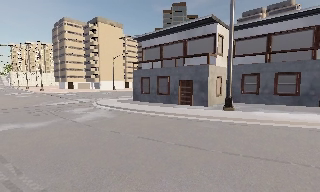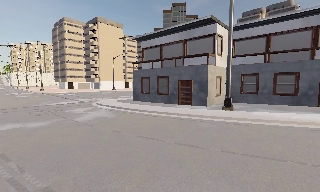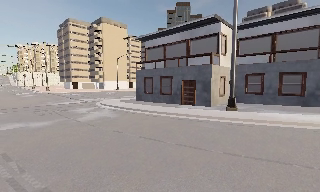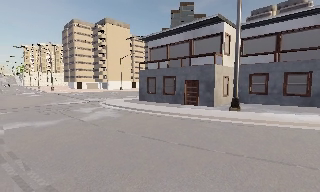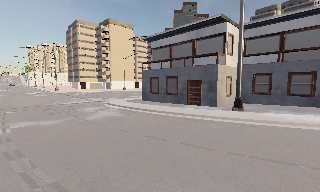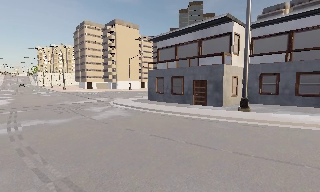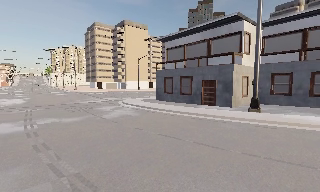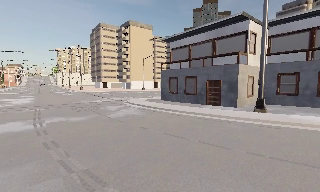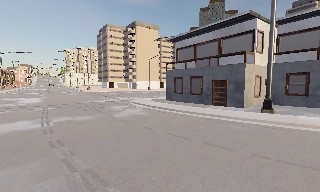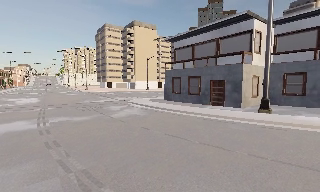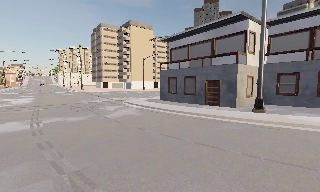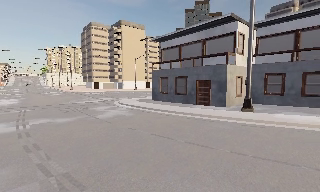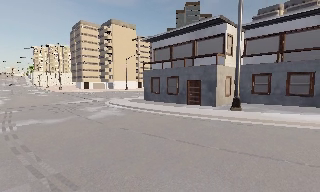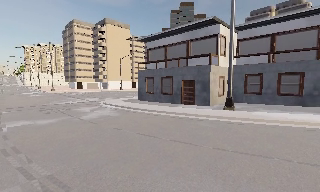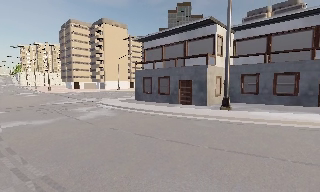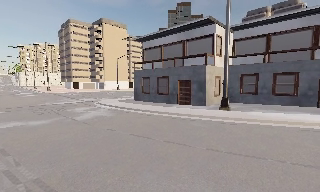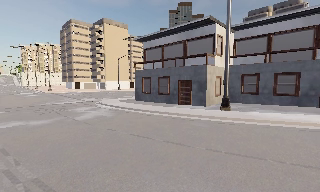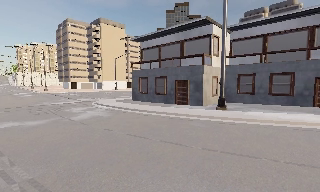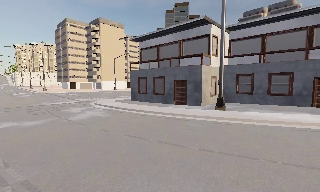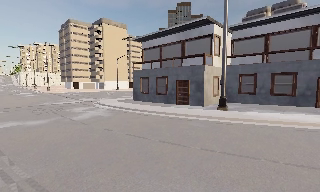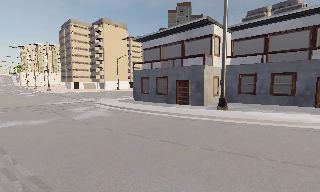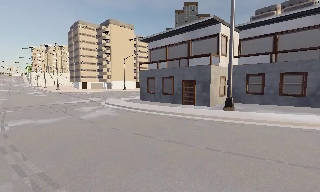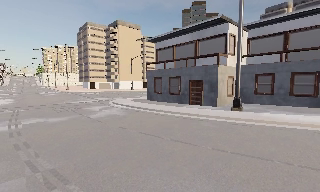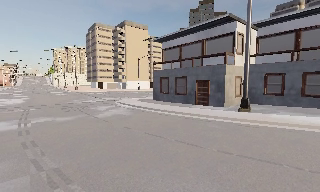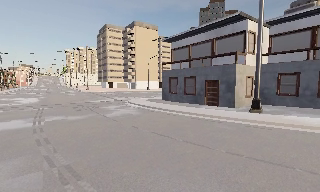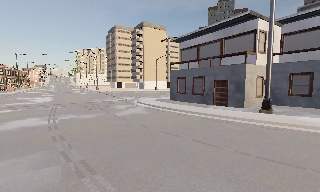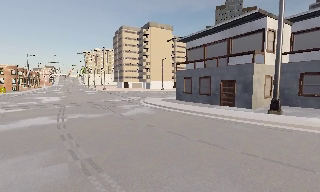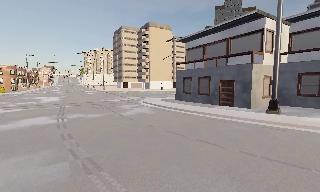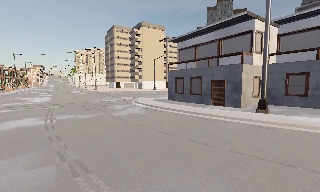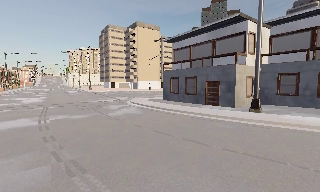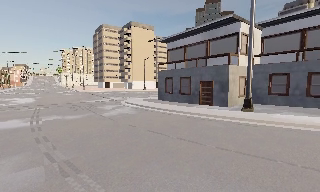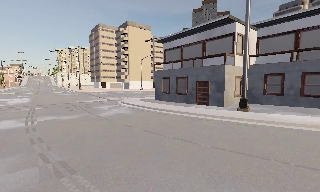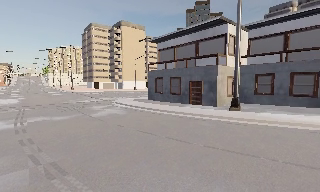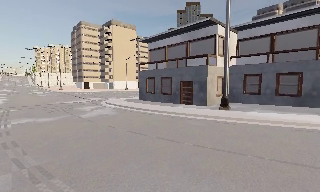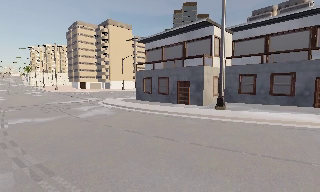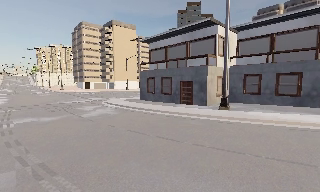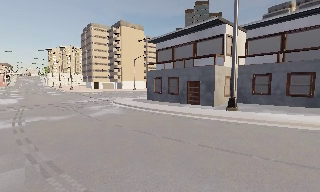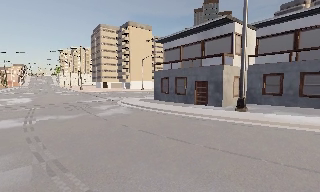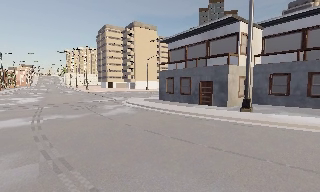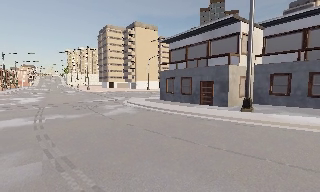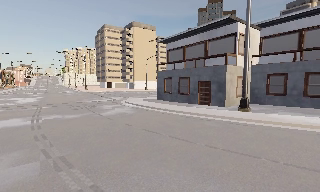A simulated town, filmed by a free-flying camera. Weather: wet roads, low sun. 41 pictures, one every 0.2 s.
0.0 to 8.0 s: The camera pans to its left, which is counterclockwise from overhead, by about 10 degrees. It travels to its right and backward, about 1.5 m.
The film runs forward here.
